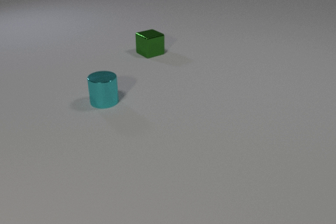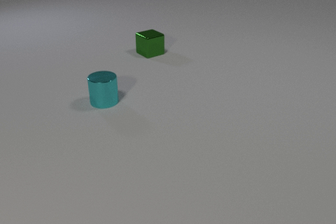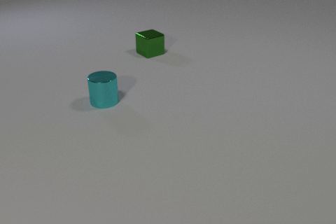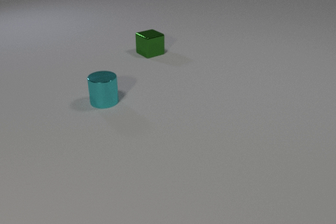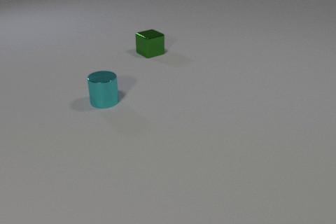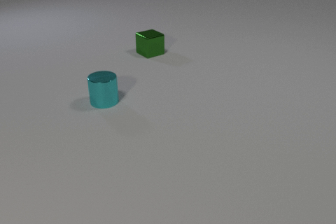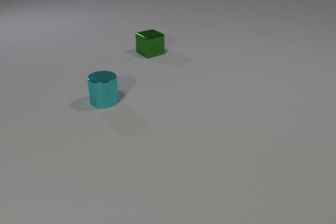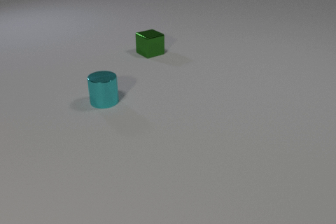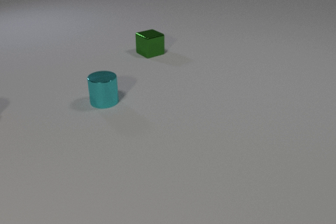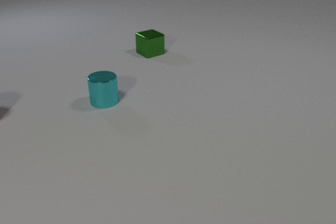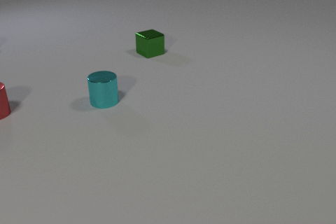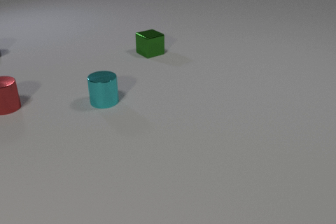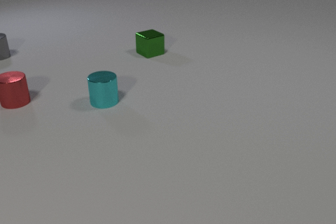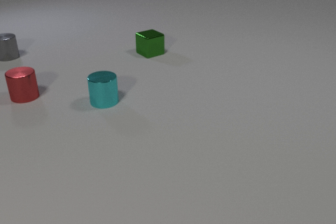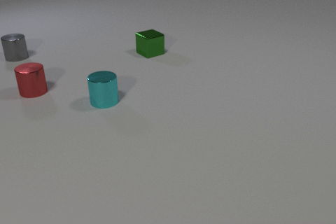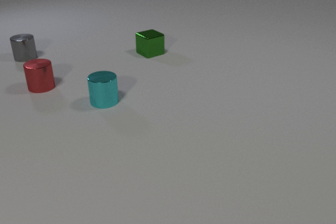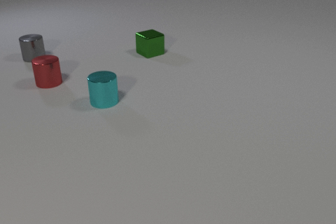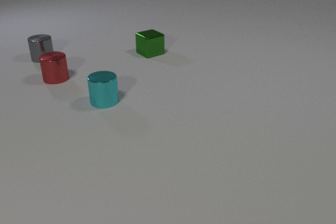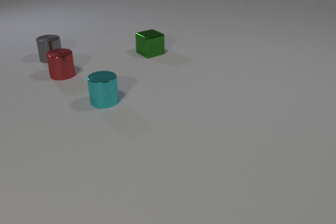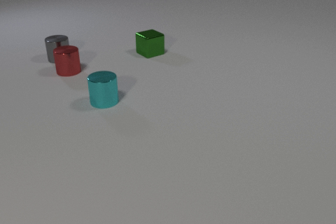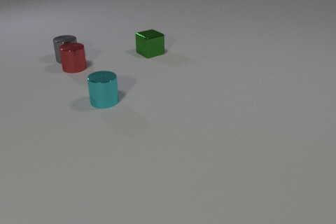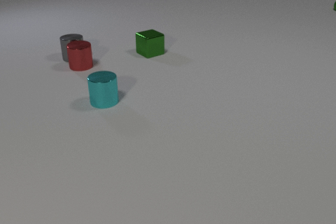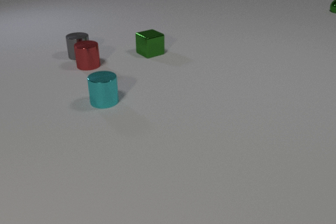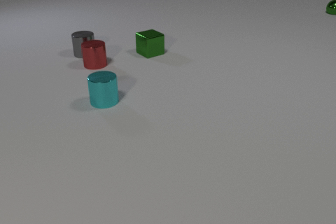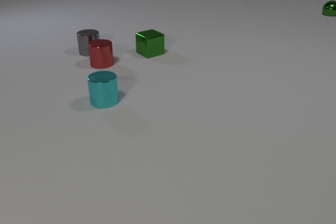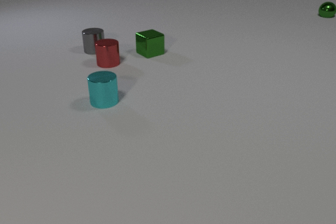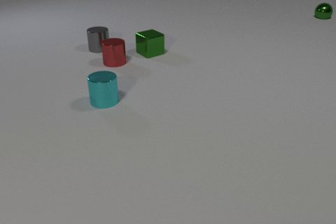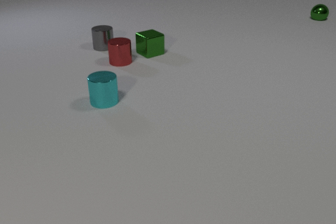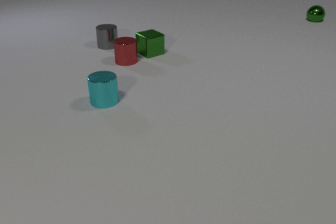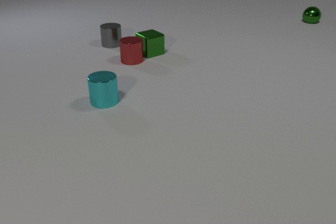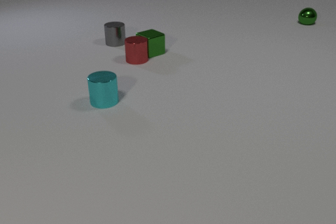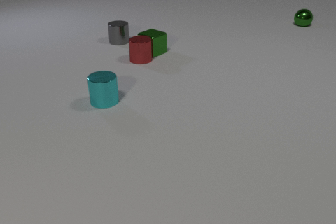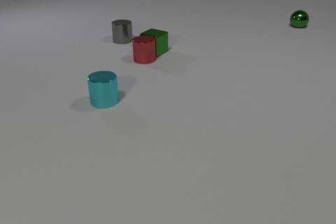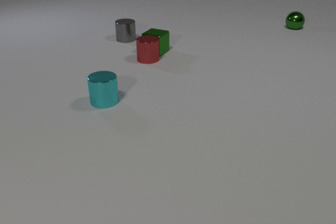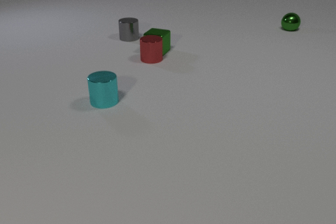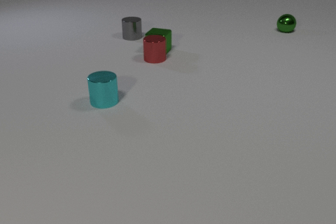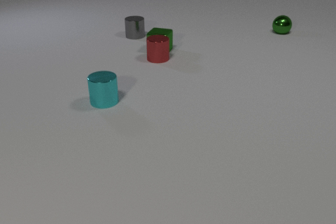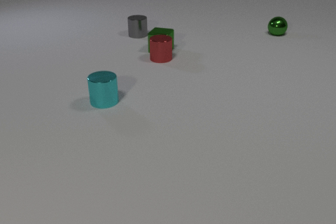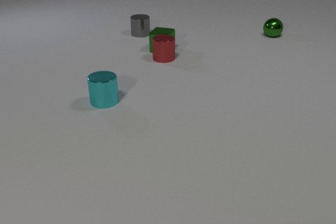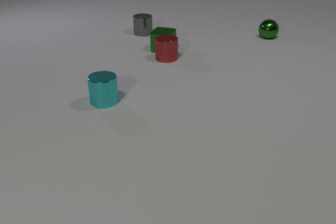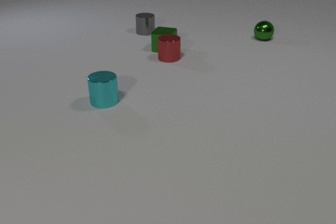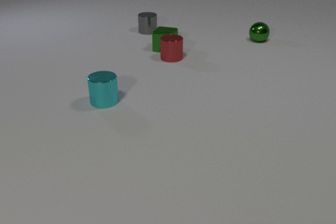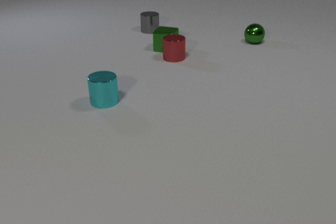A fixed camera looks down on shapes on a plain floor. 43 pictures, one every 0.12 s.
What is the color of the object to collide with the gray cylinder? red.
What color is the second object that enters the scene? gray.
How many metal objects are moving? 4.
0.00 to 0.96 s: Next to nothing moves.
0.96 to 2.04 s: The red metal cylinder comes in at the left edge, slides to the right and away from the camera. The gray metal cylinder comes in at the left edge, slides to the right and toward the camera.
2.04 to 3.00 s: The red metal cylinder slides to the right and away from the camera. The gray metal cylinder slides to the right. The green metal sphere comes in at the right edge, rolls toward the camera and to the left. The red metal cylinder and the gray metal cylinder collide.
3.00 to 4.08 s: The red metal cylinder slides to the right. The gray metal cylinder slides to the right and away from the camera. The green metal cube slides to the right and away from the camera, spins counterclockwise seen from above by about 30 degrees, its near face sliding to the right. The green metal sphere rolls toward the camera and to the left. The red metal cylinder and the green metal cube collide.
4.08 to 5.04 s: The red metal cylinder slides to the right. The gray metal cylinder slides away from the camera and to the right. The green metal cube slides to the right and away from the camera. The green metal sphere rolls toward the camera and to the left.
